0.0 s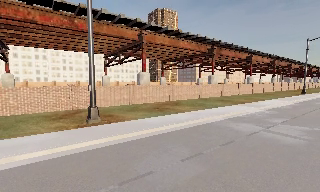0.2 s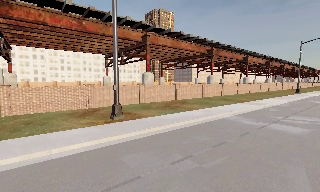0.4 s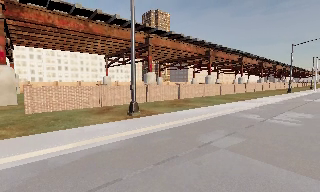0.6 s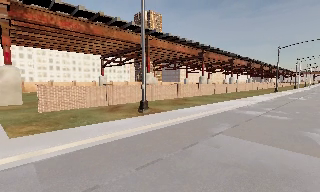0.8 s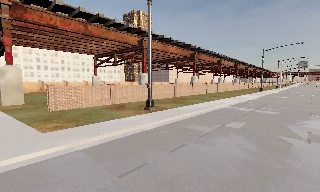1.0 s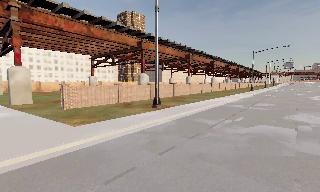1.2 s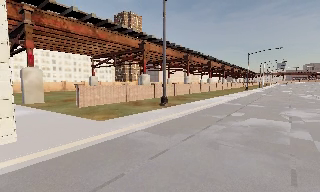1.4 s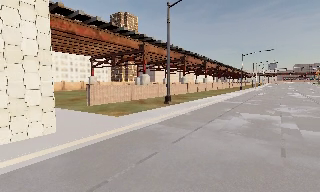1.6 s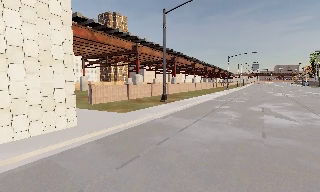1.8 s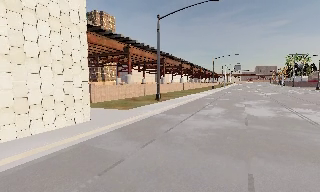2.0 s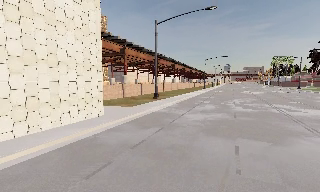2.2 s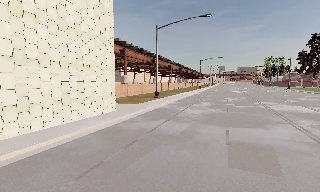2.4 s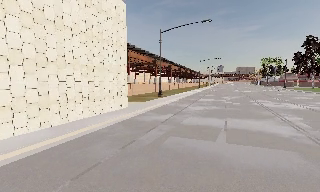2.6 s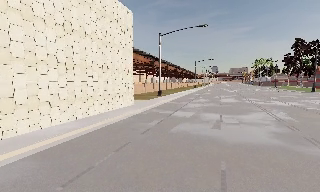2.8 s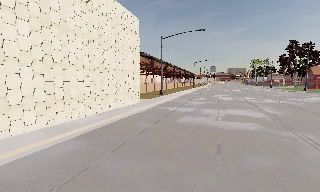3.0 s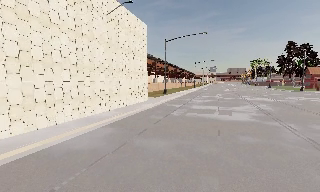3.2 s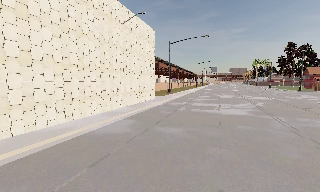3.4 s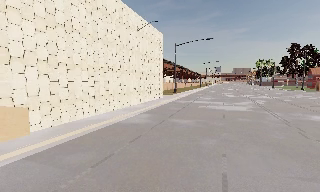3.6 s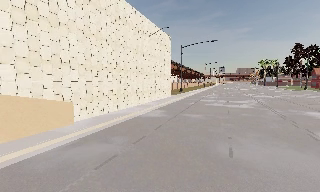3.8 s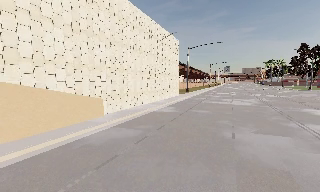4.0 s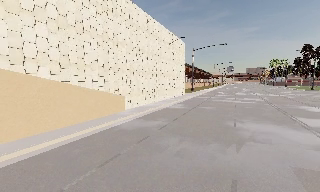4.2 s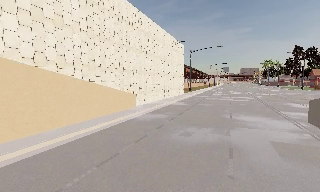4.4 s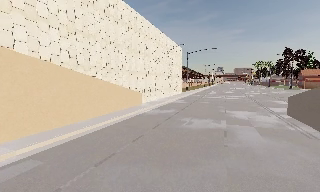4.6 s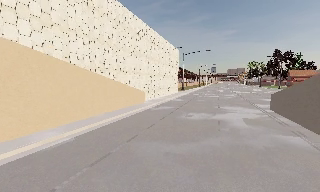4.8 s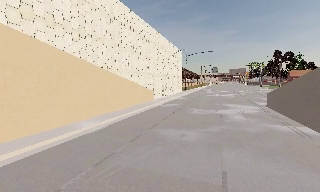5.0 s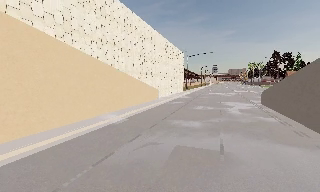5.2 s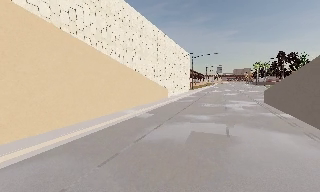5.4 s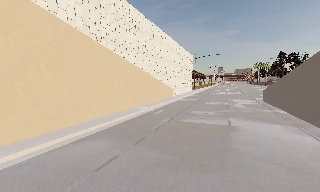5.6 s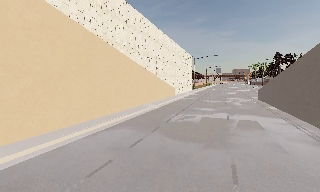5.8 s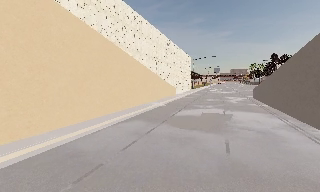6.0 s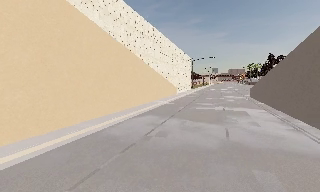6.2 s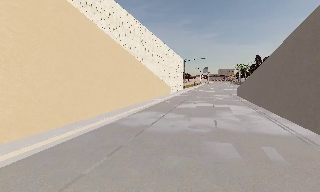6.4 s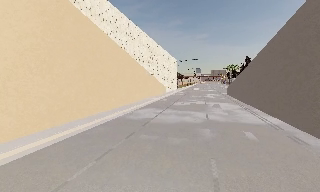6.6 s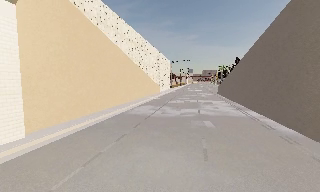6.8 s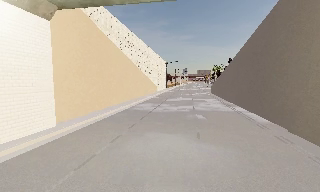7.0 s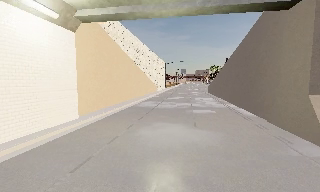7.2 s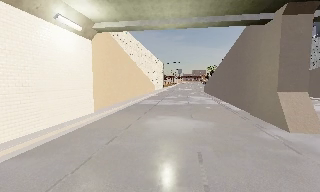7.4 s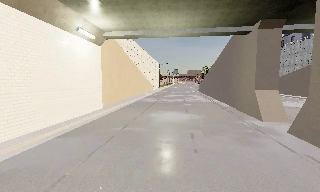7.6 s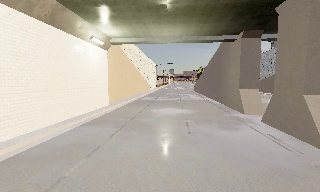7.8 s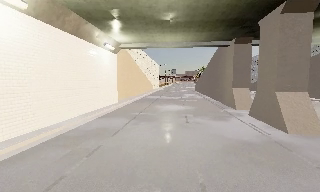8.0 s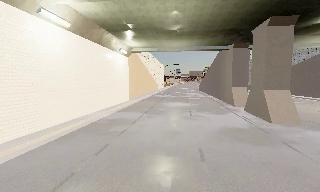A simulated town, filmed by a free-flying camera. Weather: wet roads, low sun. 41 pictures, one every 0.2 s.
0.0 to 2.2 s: The camera pans to its right, which is clockwise from overhead, by about 30 degrees. It travels backward and to its left, about 19 m.
2.2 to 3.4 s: The camera travels backward, about 12 m, so what stands in front gets smaller.
3.4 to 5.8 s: The camera travels backward and to its left, about 25 m, so what stands in front gets smaller.
5.8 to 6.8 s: The camera pans to its right, which is clockwise from overhead, by about 10 degrees. It travels backward, about 9 m, so what stands in front gets smaller.
6.8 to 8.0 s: The camera travels backward, about 12 m, so what stands in front gets smaller.
The film runs forward here.
